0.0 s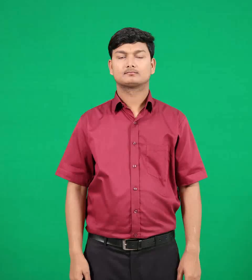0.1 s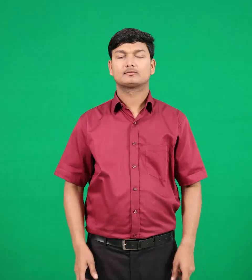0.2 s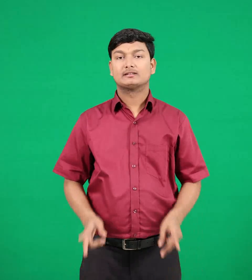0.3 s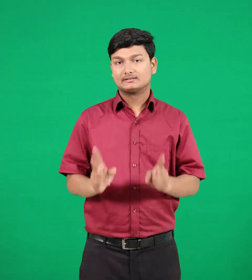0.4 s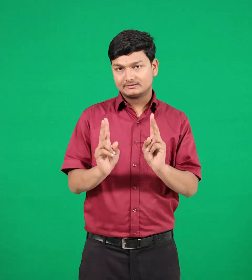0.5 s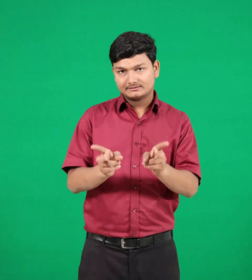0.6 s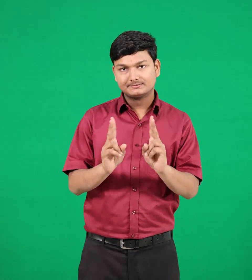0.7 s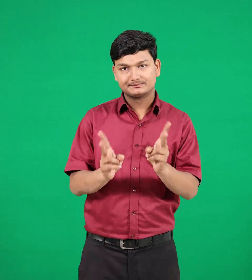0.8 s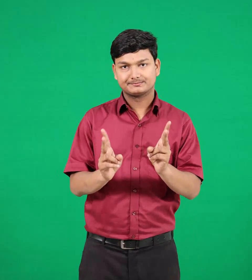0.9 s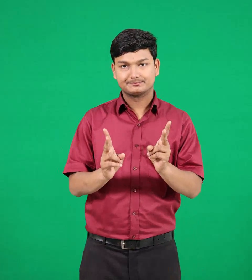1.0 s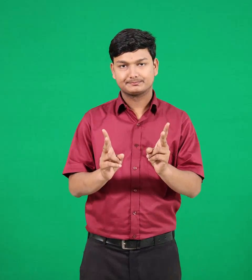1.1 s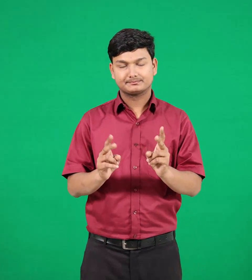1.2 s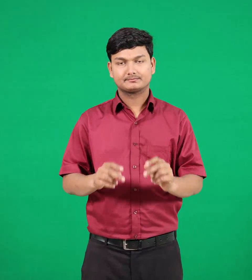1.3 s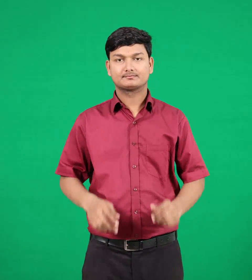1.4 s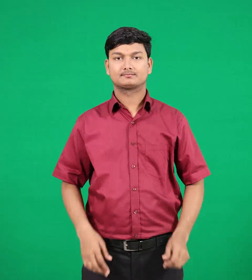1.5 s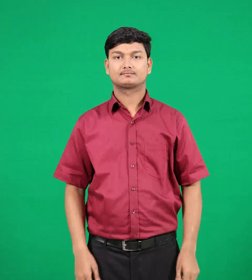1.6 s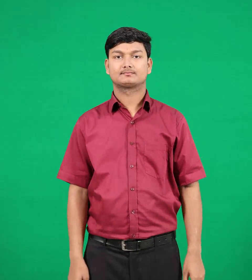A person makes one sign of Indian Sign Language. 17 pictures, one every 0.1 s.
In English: still
